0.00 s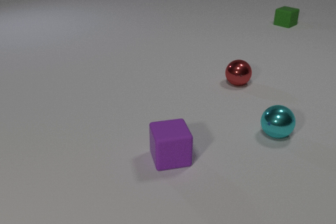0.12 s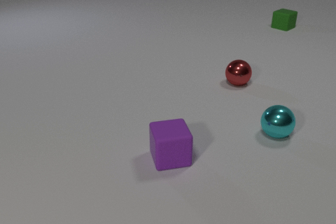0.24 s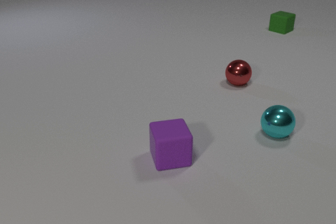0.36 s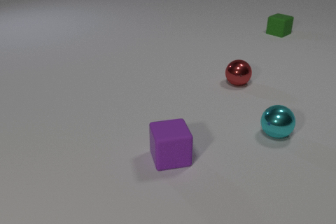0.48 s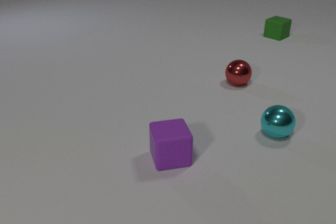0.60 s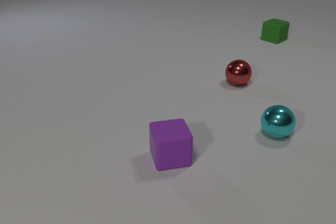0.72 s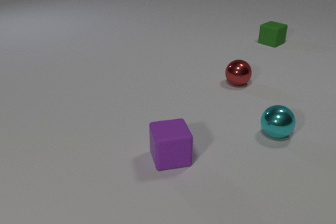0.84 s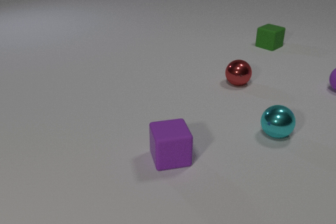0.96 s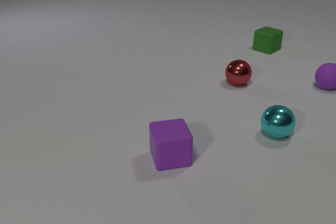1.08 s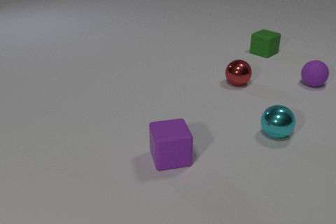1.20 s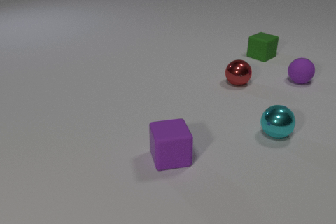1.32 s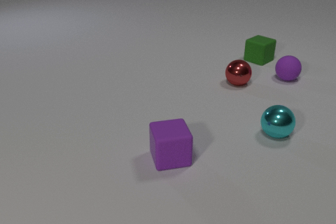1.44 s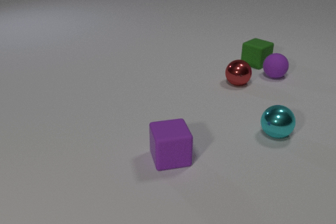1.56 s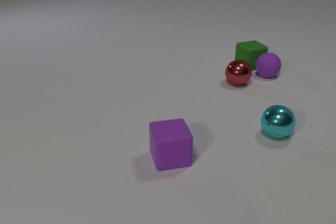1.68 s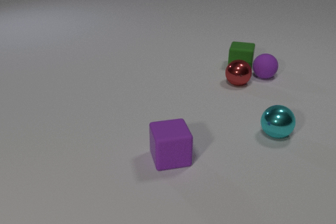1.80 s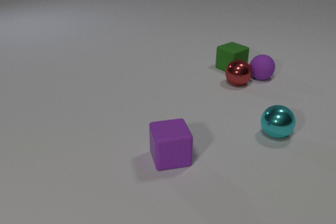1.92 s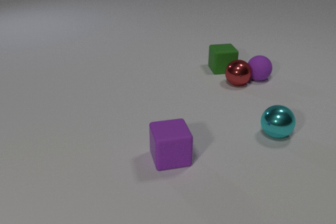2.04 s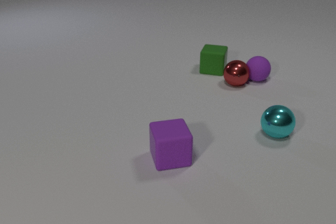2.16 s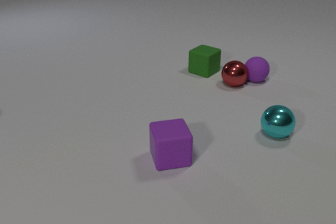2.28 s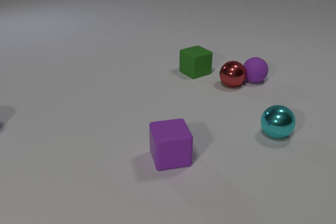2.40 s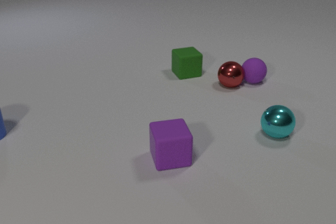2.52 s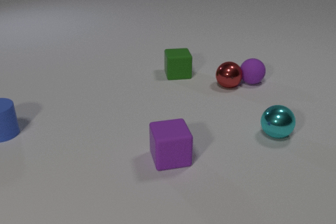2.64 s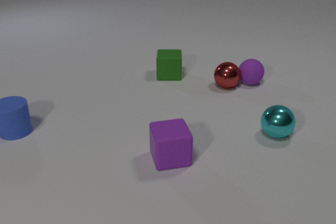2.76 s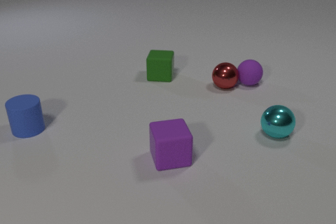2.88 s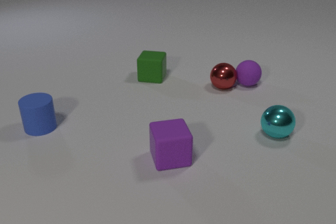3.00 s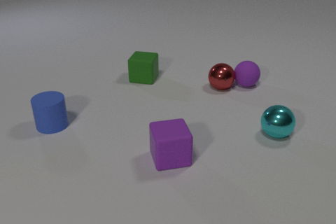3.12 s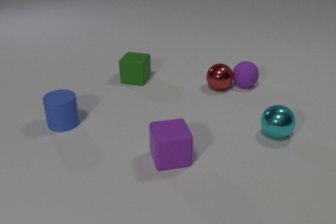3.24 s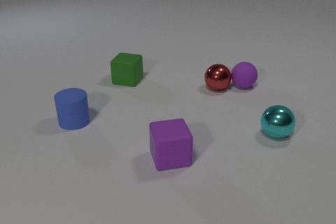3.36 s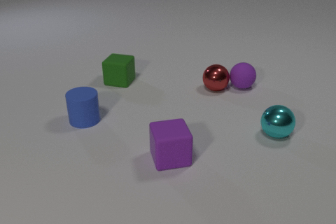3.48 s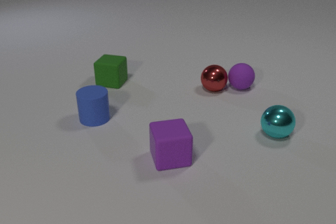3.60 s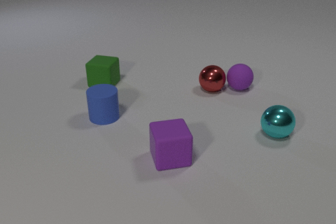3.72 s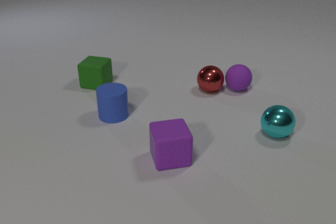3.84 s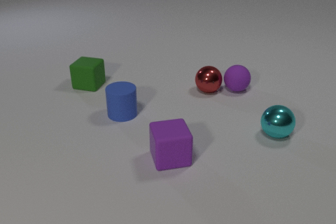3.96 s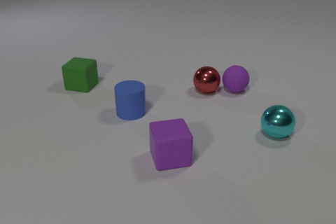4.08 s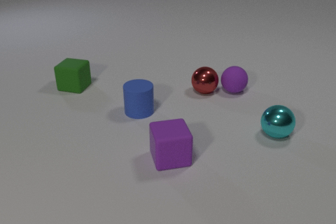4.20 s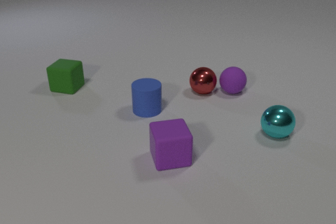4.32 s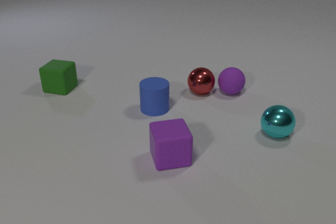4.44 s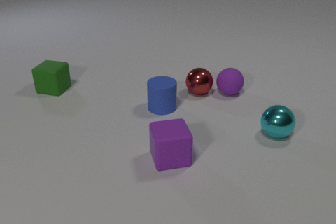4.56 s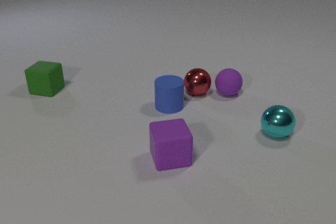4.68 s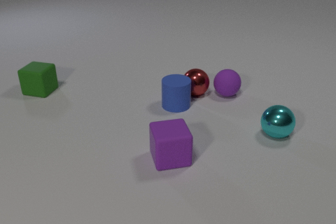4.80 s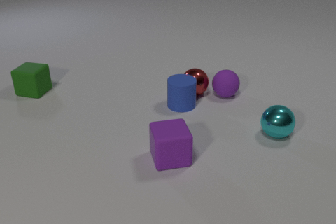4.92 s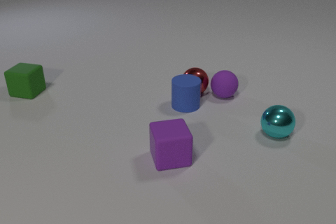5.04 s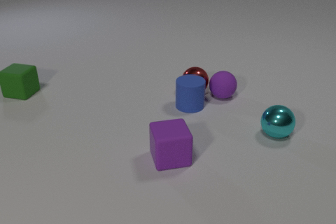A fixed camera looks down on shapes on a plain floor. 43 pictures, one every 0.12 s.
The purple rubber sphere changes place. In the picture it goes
to the left.
The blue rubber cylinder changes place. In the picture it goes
to the right.
0.00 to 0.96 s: The purple rubber sphere comes in at the right edge, rolls to the left. The green rubber cube slides toward the camera.
0.96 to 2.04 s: The purple rubber sphere rolls to the left. The green rubber cube slides toward the camera and to the left. The purple rubber sphere and the green rubber cube collide. The purple rubber sphere and the red metal sphere collide.
2.04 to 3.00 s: The purple rubber sphere rolls toward the camera and to the left. The green rubber cube slides to the left. The red metal sphere rolls to the left and toward the camera. The blue rubber cylinder comes in at the left edge, slides to the right.
3.00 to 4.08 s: The purple rubber sphere rolls toward the camera and to the left. The green rubber cube slides to the left. The red metal sphere rolls to the left and toward the camera. The blue rubber cylinder slides to the right.
4.08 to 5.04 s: The purple rubber sphere rolls toward the camera and to the left. The green rubber cube slides to the left. The red metal sphere rolls to the left. The blue rubber cylinder slides to the right. The red metal sphere and the blue rubber cylinder collide.
What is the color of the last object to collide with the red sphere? blue.
What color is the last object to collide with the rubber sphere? red.
How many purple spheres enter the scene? 1.
